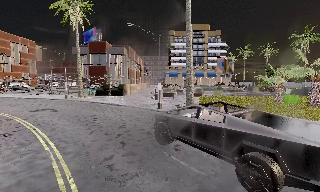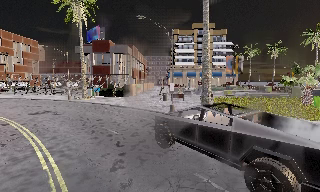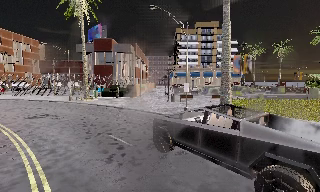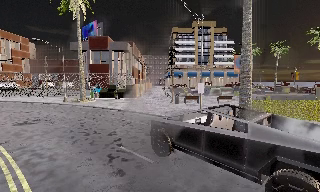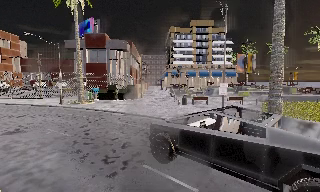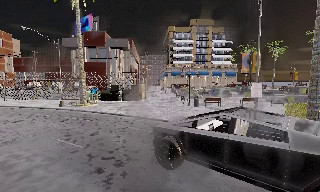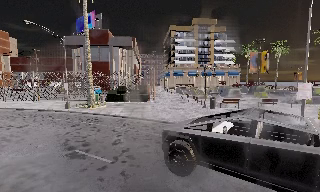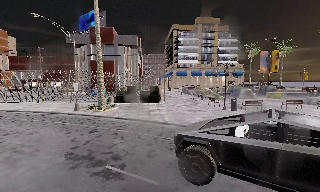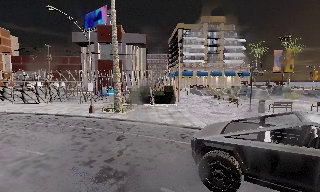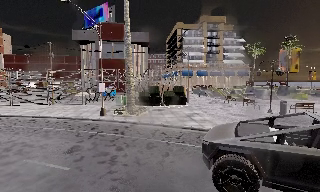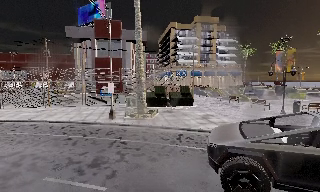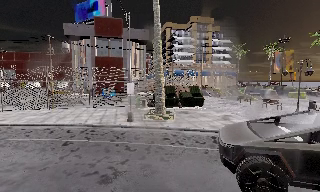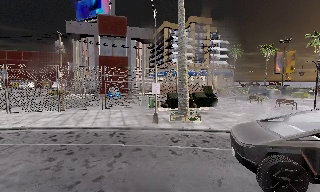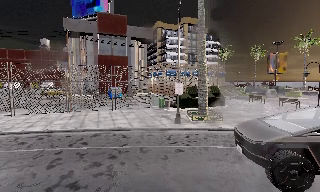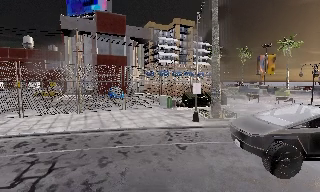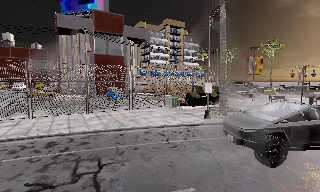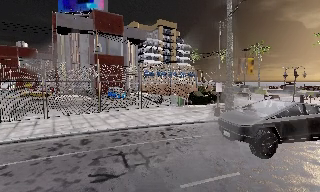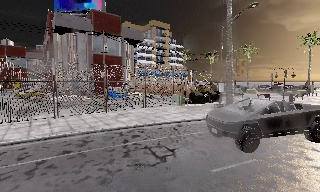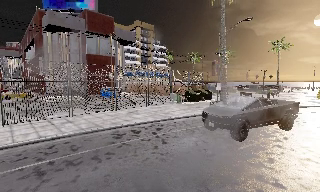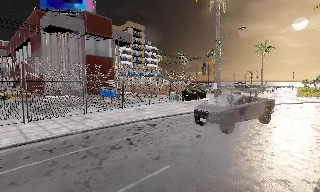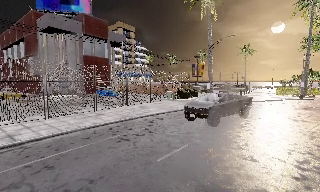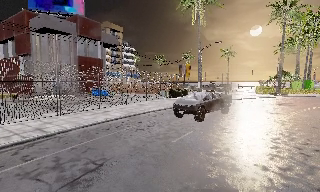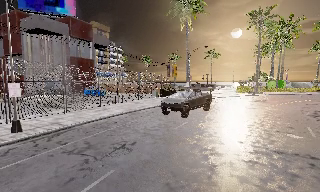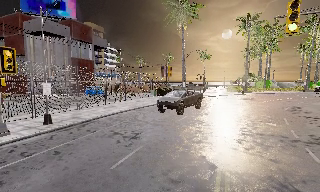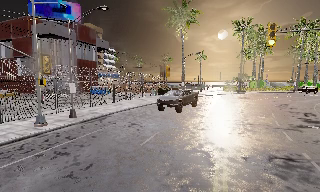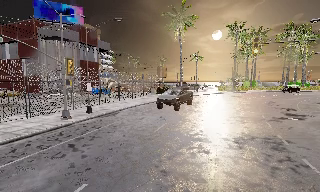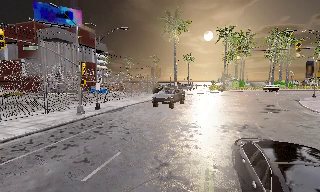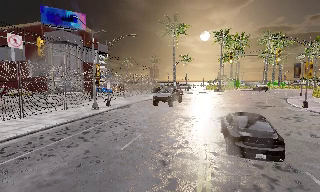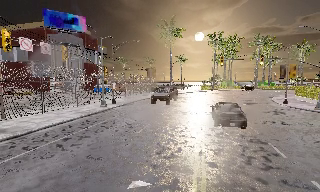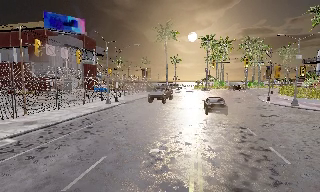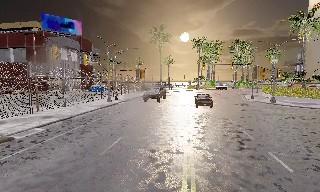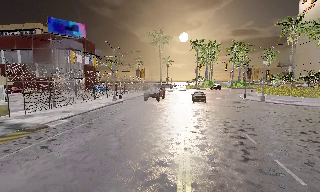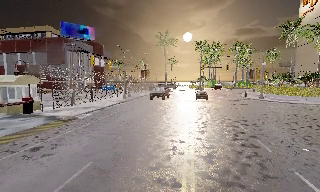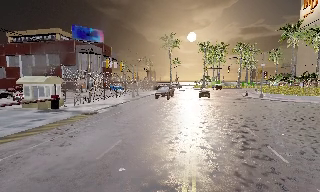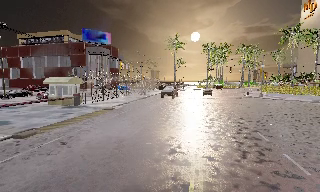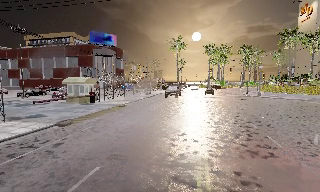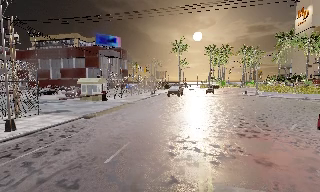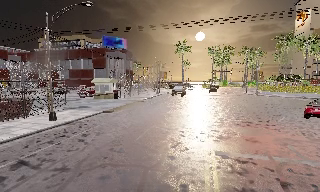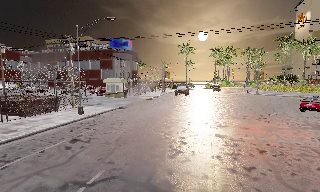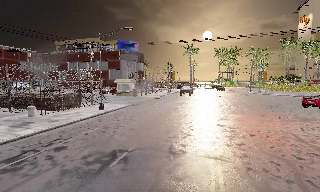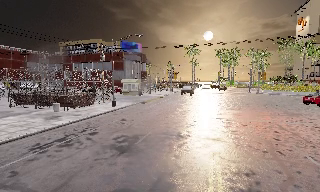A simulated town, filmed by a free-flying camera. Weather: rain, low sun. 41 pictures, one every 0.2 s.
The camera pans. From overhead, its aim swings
clockwise.
0.0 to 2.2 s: The camera pans to its right, which is clockwise from overhead, by about 15 degrees. It travels to its left and forward, about 20 m, so close, fixed things drift to the right.
2.2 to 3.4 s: The camera pans to its right, which is clockwise from overhead, by about 25 degrees. It travels to its left, about 13 m, so close, fixed things drift to the right.
3.4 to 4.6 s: The camera pans to its right, which is clockwise from overhead, by about 30 degrees. It travels backward and to its left, about 13 m, so what stands in front gets smaller.
4.6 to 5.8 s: The camera pans to its right, which is clockwise from overhead, by about 10 degrees. It travels backward, about 14 m, so what stands in front gets smaller.
5.8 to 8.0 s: The camera travels backward, about 25 m, so what stands in front gets smaller.
The film runs forward here.
